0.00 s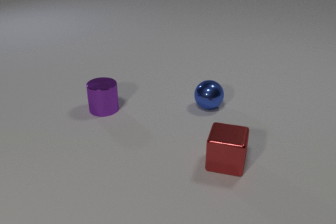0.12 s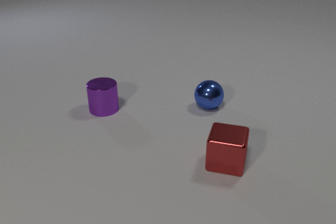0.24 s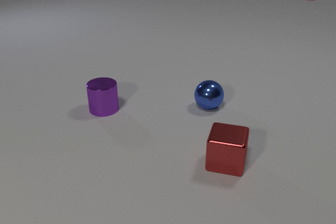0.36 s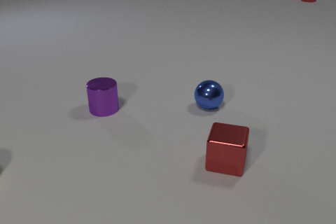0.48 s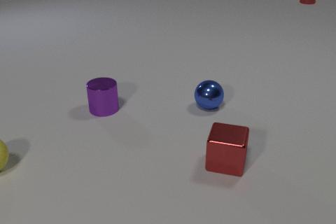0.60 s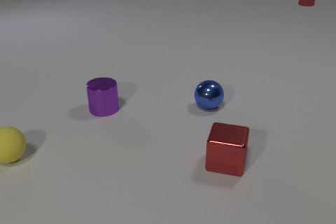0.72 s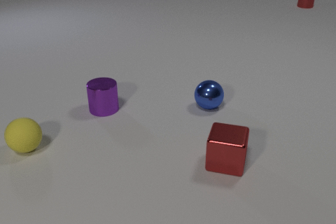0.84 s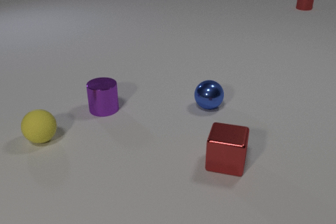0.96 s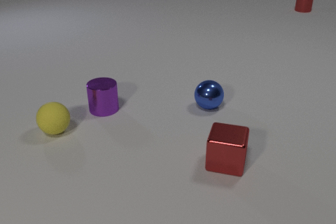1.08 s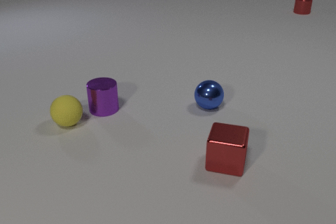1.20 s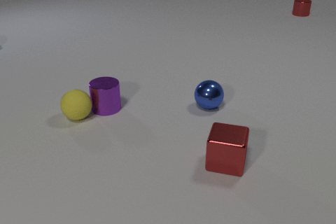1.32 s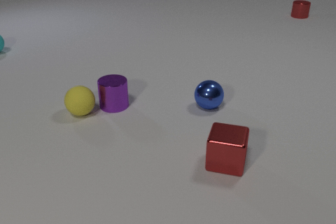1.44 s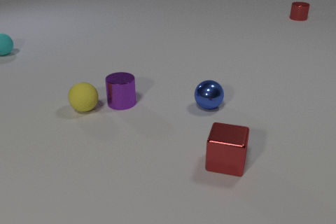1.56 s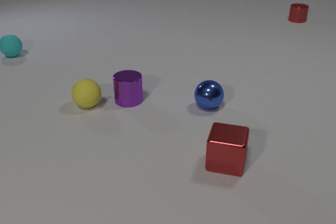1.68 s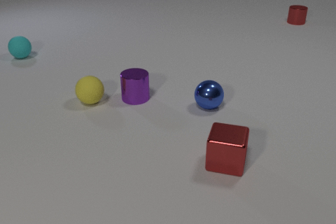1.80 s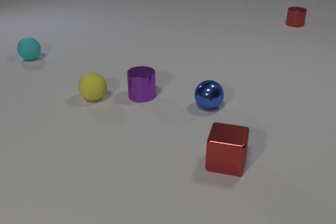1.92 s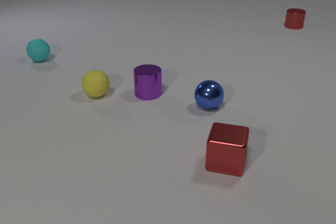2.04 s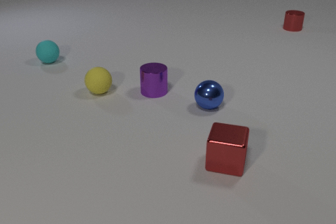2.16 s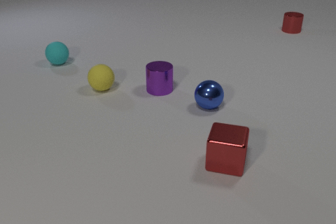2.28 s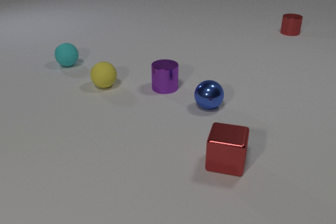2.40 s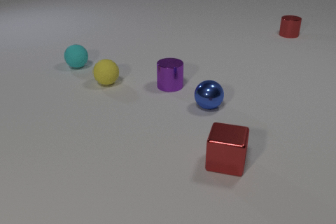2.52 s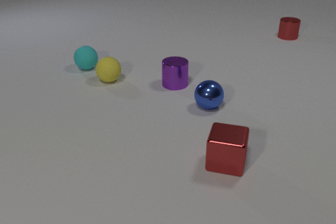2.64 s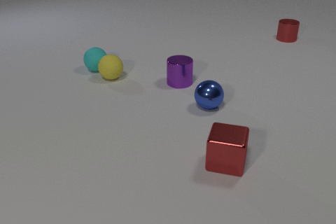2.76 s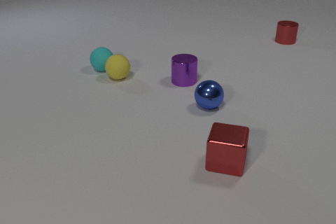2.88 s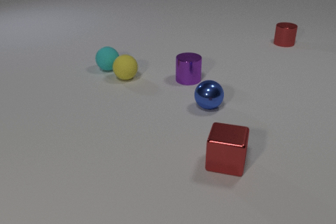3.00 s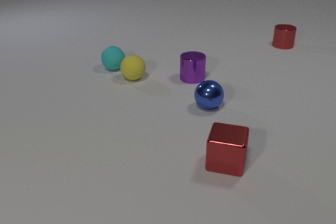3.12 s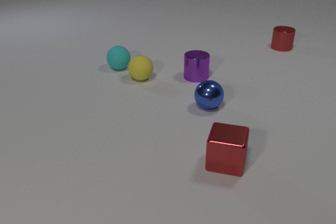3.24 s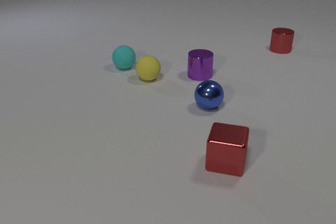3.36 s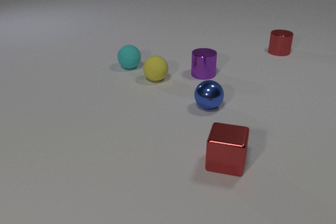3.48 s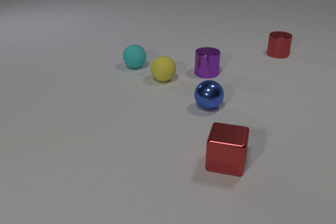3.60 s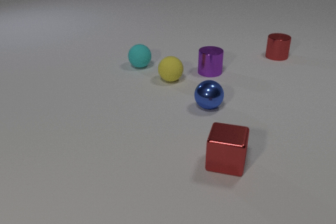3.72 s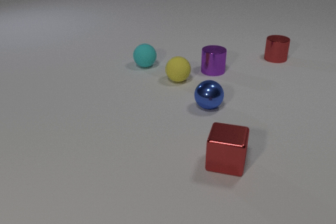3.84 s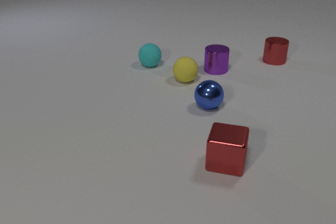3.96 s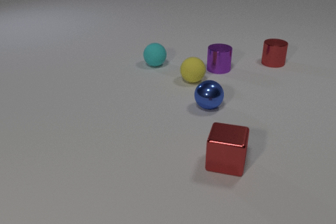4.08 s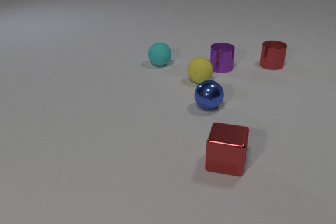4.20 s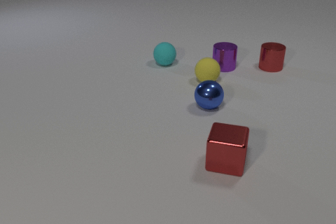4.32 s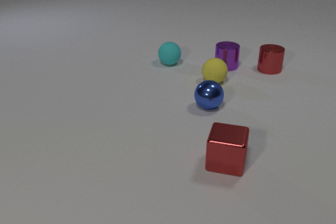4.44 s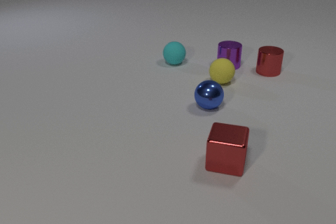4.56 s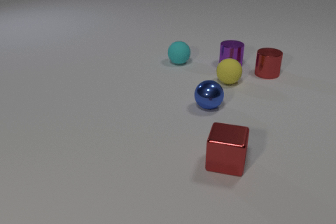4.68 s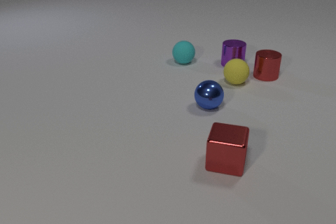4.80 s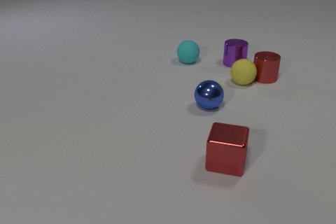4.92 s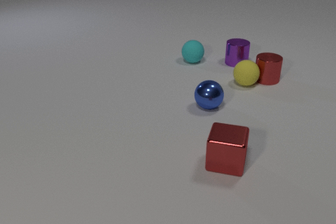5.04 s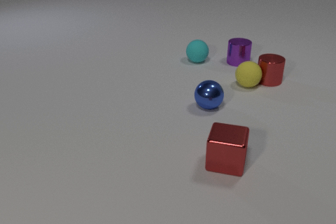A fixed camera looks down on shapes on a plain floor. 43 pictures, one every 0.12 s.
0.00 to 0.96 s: The yellow rubber sphere comes in at the left edge, rolls to the right and away from the camera. The red metal cylinder slides toward the camera.
0.96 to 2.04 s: The yellow rubber sphere rolls away from the camera and to the right. The purple metal cylinder slides to the right and away from the camera. The cyan rubber sphere comes in at the left edge, rolls to the right and toward the camera. The red metal cylinder slides toward the camera. The yellow rubber sphere and the purple metal cylinder collide.
2.04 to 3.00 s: The yellow rubber sphere rolls to the right and away from the camera. The purple metal cylinder slides to the right and away from the camera. The cyan rubber sphere rolls to the right and toward the camera. The red metal cylinder slides toward the camera. The yellow rubber sphere and the cyan rubber sphere collide.
3.00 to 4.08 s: The yellow rubber sphere rolls to the right. The purple metal cylinder slides to the right and away from the camera. The cyan rubber sphere rolls to the right. The red metal cylinder slides toward the camera.
4.08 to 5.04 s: The yellow rubber sphere rolls to the right. The purple metal cylinder slides away from the camera and to the right. The cyan rubber sphere rolls to the right. The red metal cylinder slides toward the camera. The yellow rubber sphere and the red metal cylinder collide.
How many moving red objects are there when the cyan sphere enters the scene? 1.
What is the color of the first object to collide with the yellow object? purple.
What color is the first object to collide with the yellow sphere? purple.
